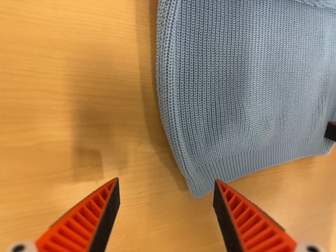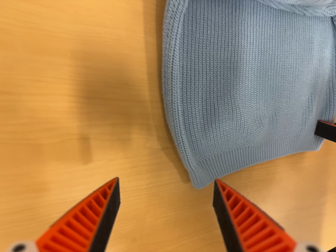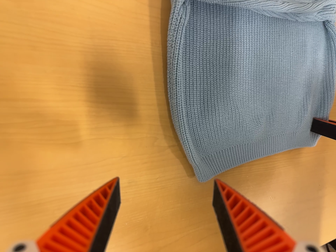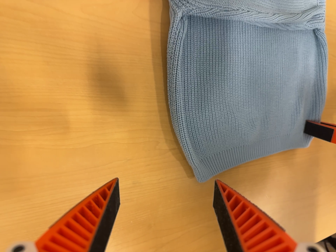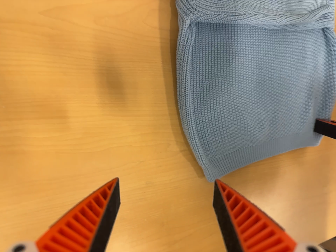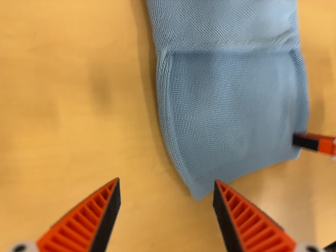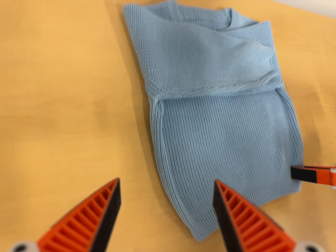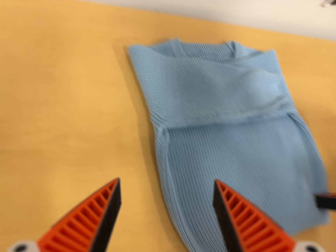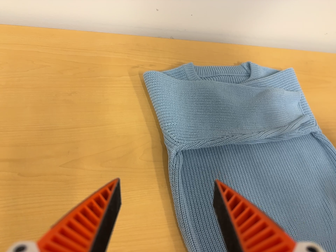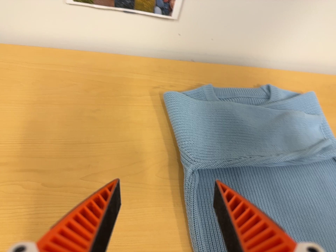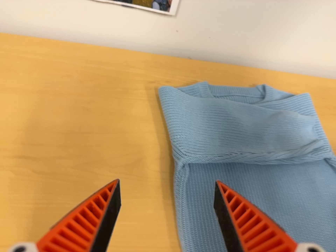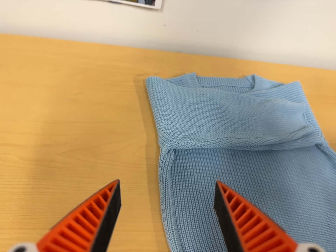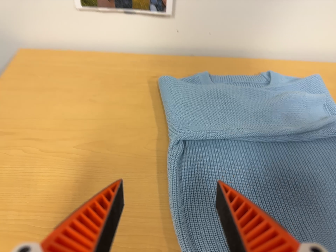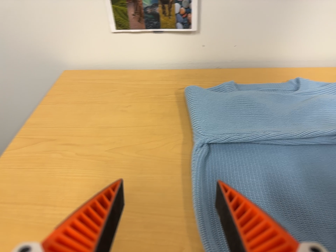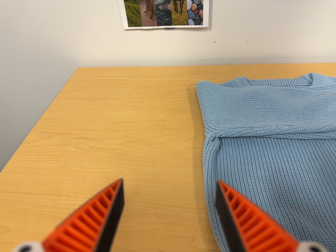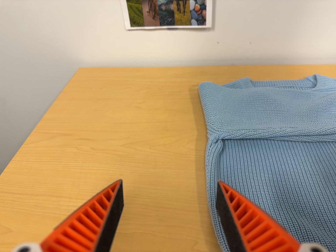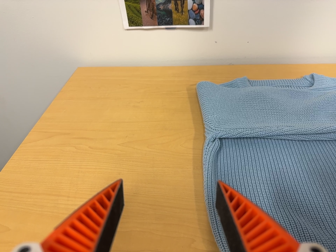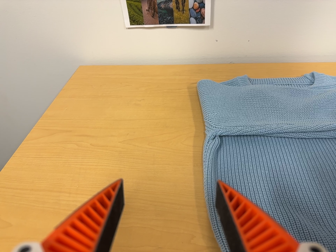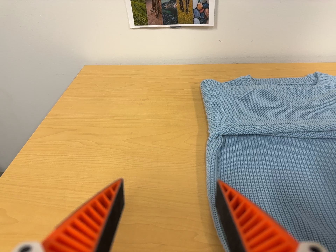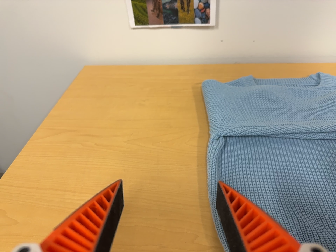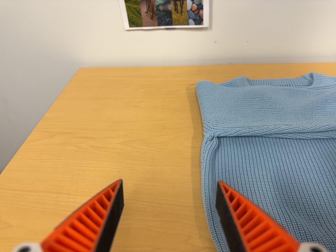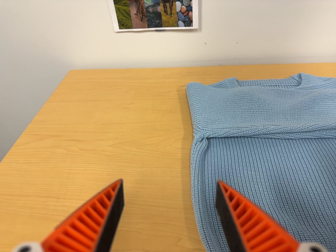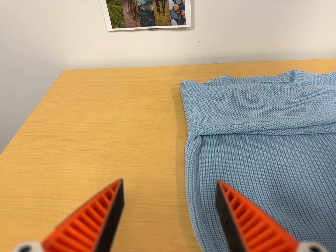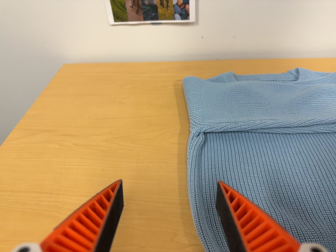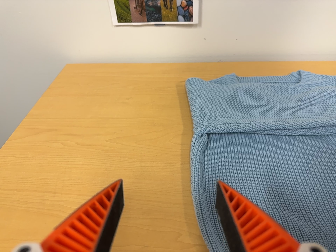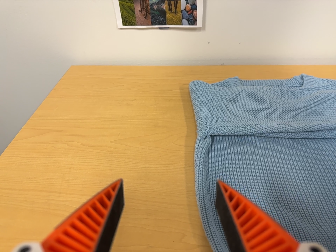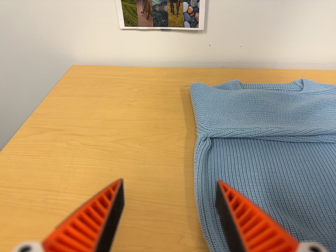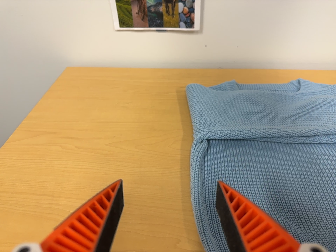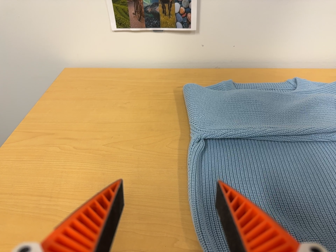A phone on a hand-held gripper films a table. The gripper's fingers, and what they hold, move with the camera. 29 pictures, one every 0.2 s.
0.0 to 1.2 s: The camera travels backward, about 14 cm, so what stands in front gets smaller. Its aim tips toward the top of its view by about 15 degrees, and the scene shifts downward. It rolls about its line of sight by about 10 degrees, and the scene rotates counterclockwise.
1.2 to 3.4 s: The camera pans to its left by about 40 degrees. It travels toward the bottom of its view and to its right, about 26 cm. Its aim tips toward the top of its view by about 35 degrees.
3.4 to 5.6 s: The camera shifts only a little, or ends up much as it began.
The film runs backward here.
